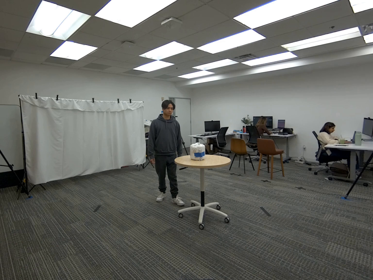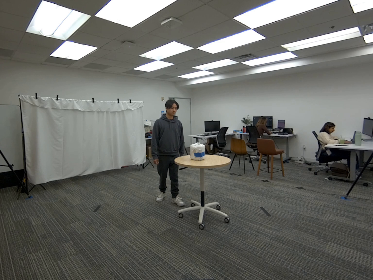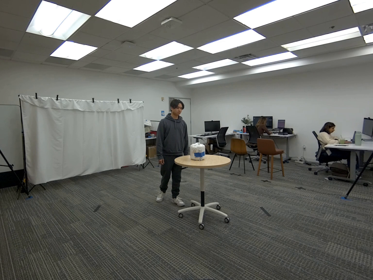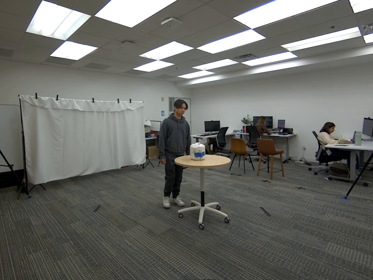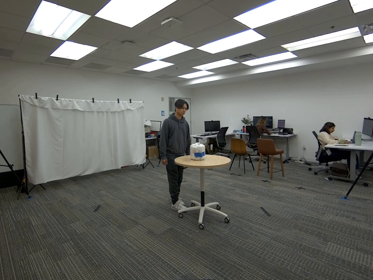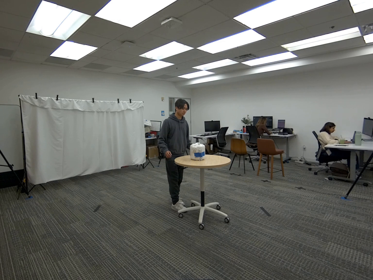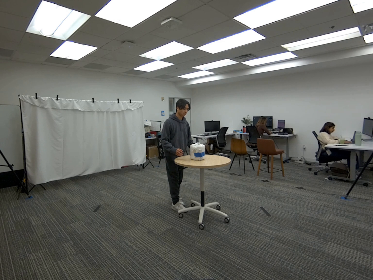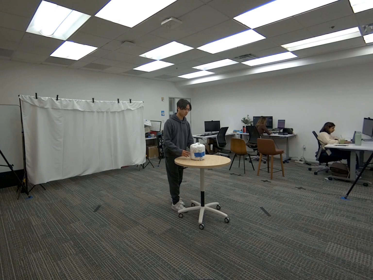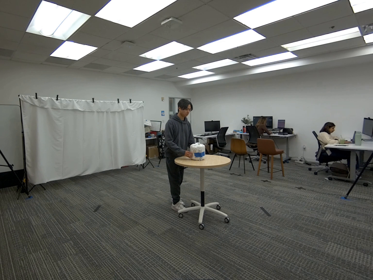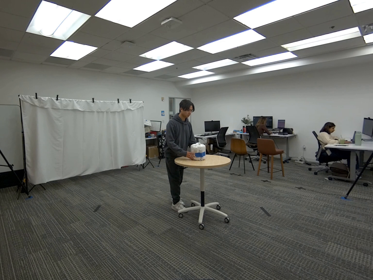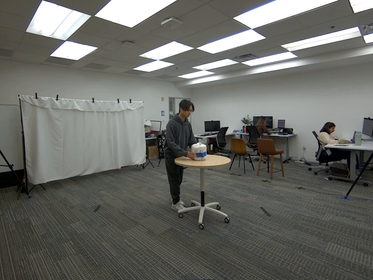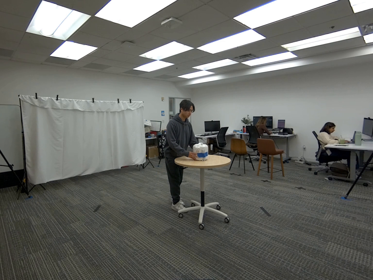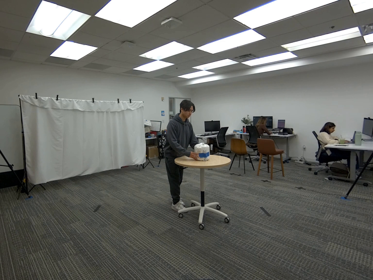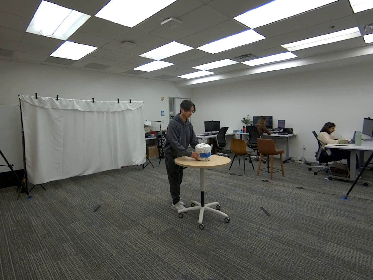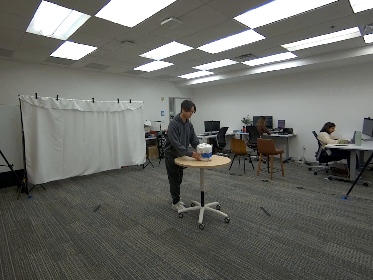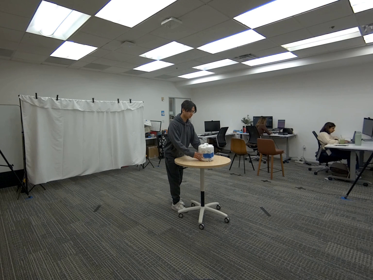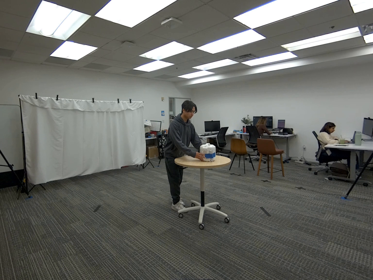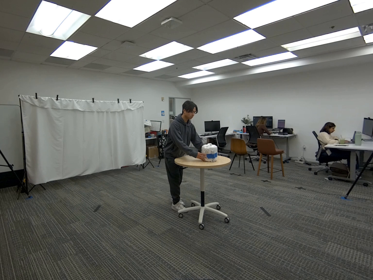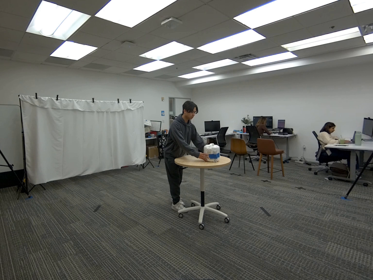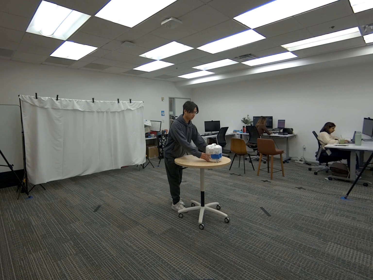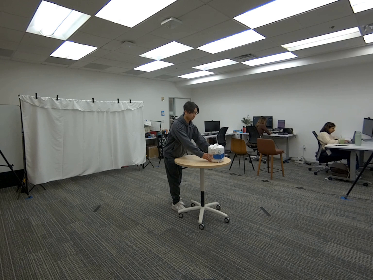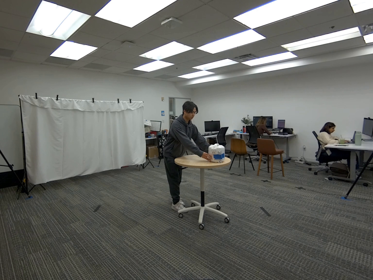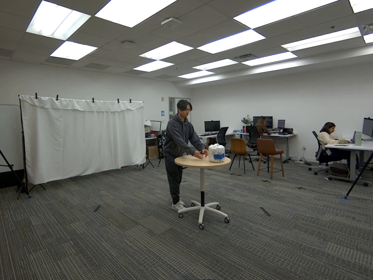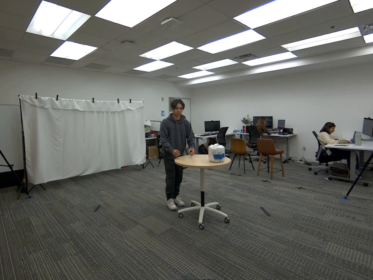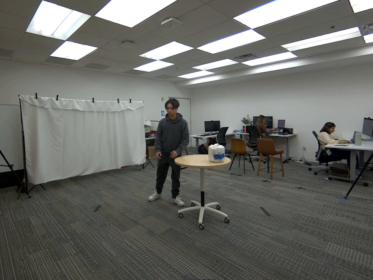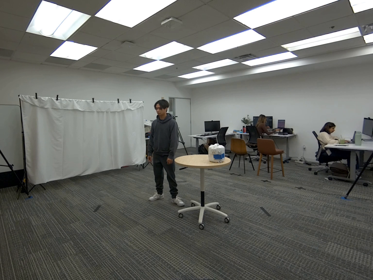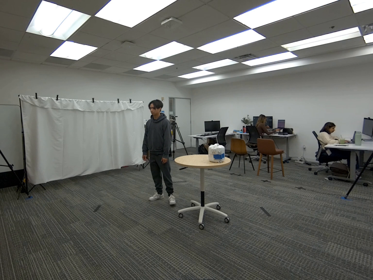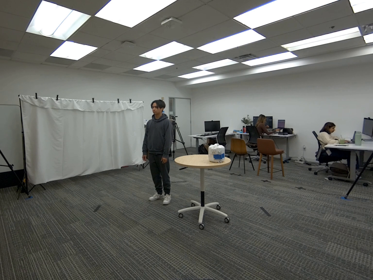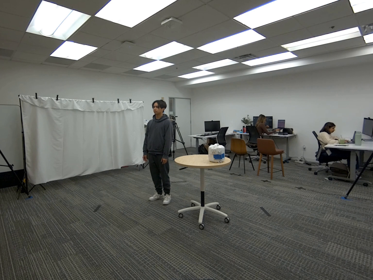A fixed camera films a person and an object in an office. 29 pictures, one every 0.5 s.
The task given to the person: Walk over to the rice cooker on the round table and push the rice cooker away from you using both hands.
